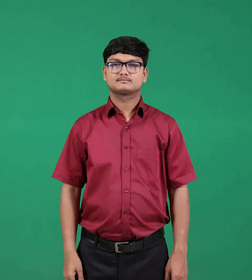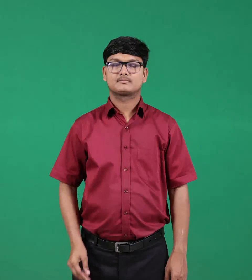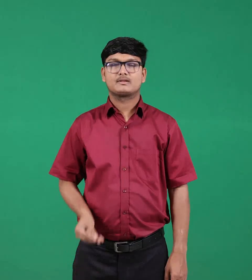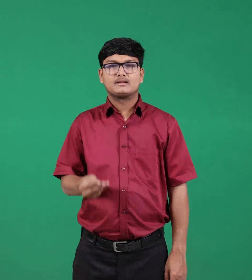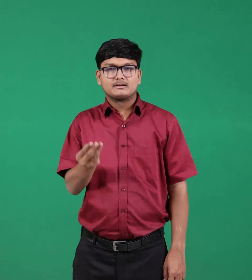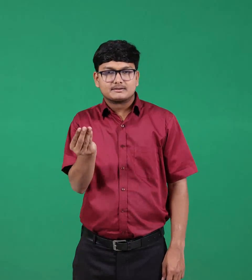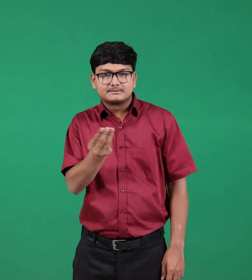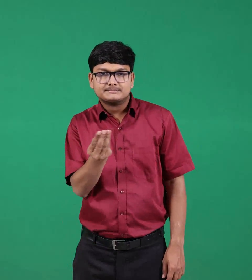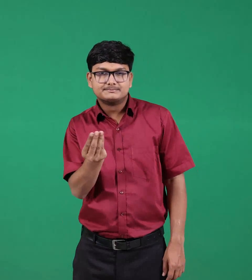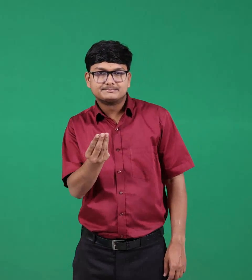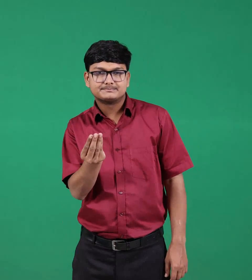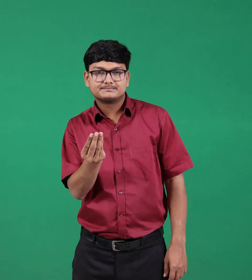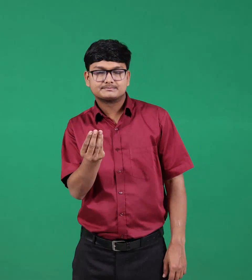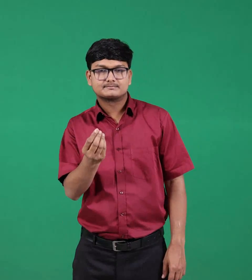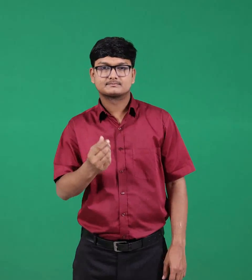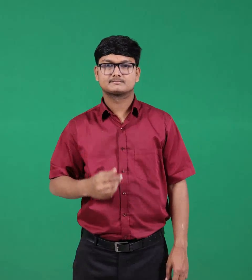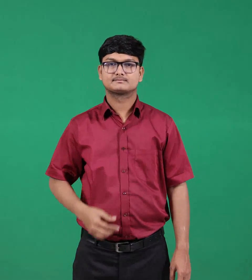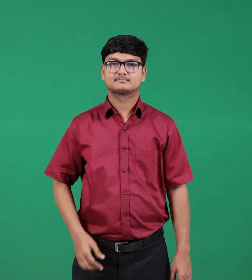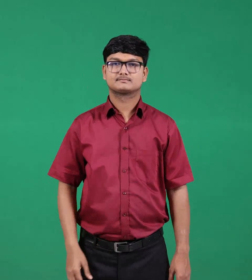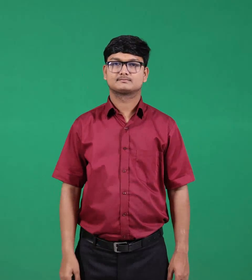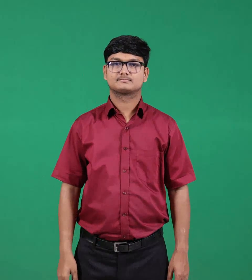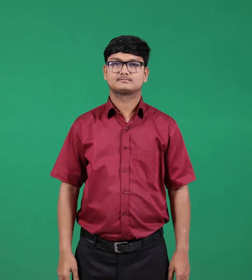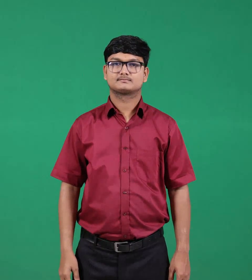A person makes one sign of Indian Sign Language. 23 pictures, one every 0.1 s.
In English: some
